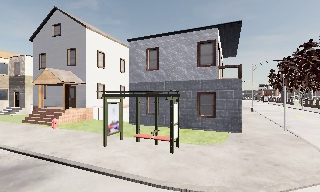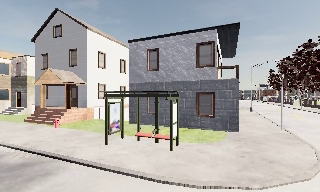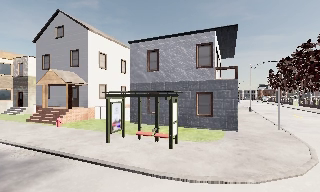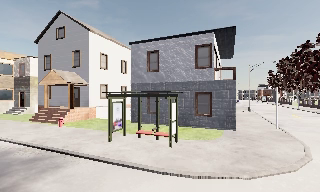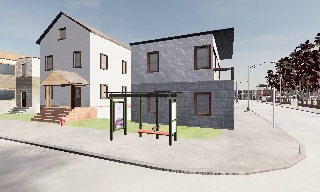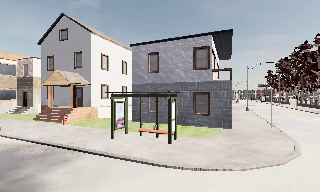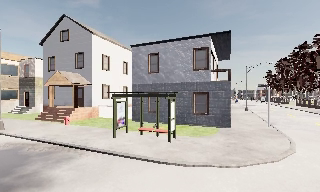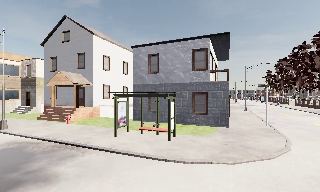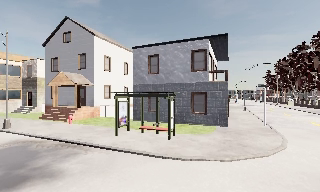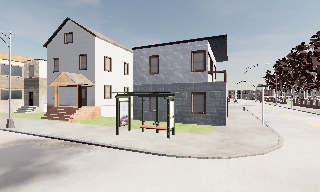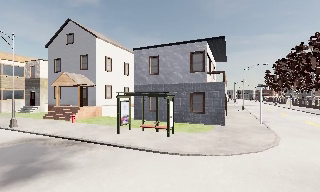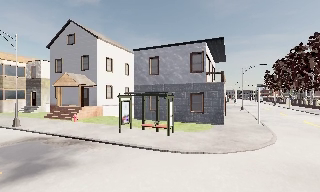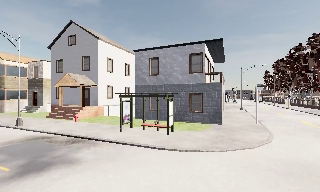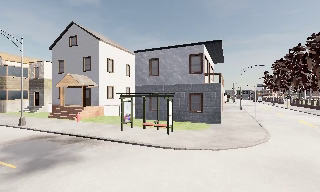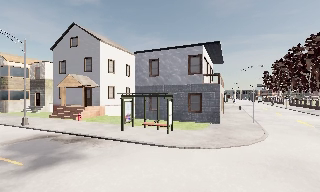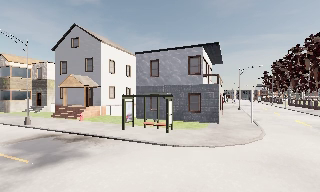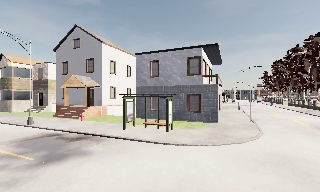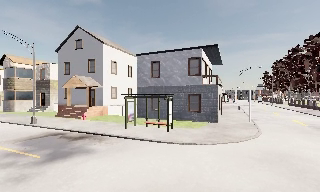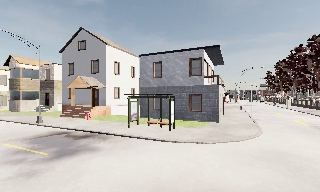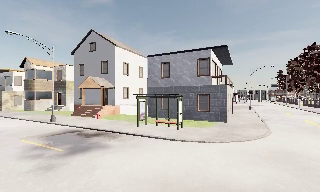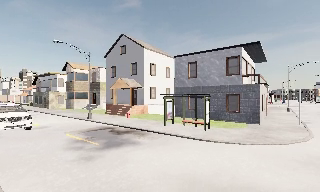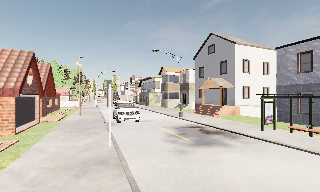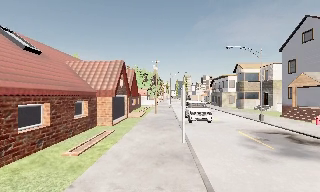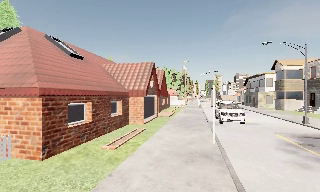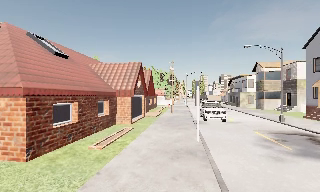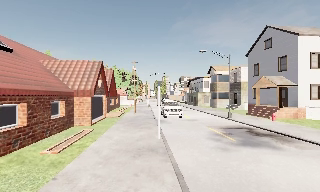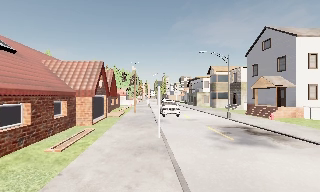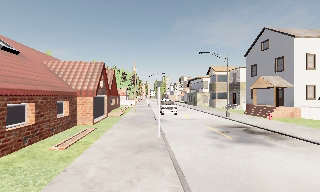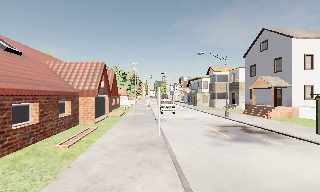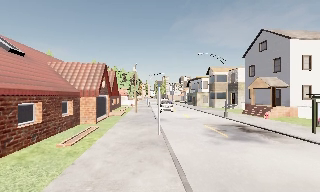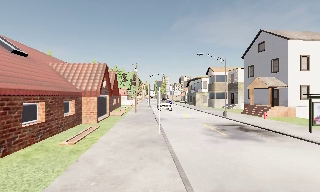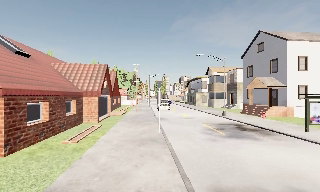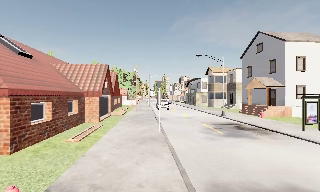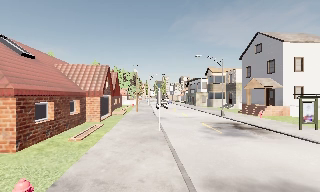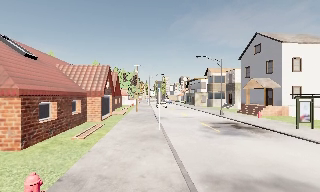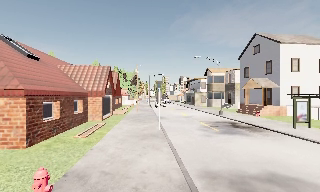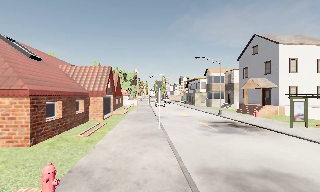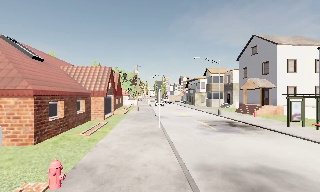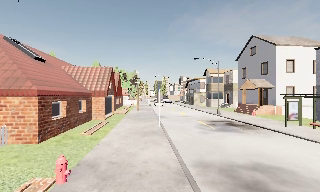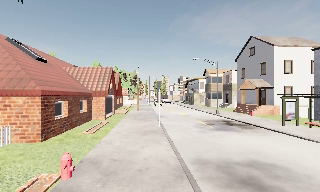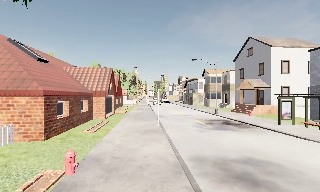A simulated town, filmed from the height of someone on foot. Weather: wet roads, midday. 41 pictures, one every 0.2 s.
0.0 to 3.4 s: The camera travels backward, about 4.5 m, so what stands in front gets smaller.
3.4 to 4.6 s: The camera swings to its left by about 80 degrees, and the scene slides to the right. It travels backward, about 1.5 m.
4.6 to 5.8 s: The camera swings to its right by about 20 degrees, and the scene slides to the left. It travels backward, about 1.5 m, so what stands in front gets smaller.
5.8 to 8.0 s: The camera travels backward, about 3 m, so what stands in front gets smaller.
The film runs backward here.
